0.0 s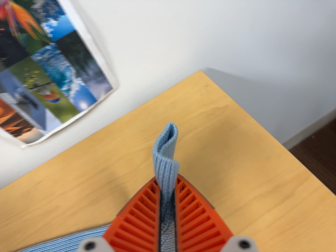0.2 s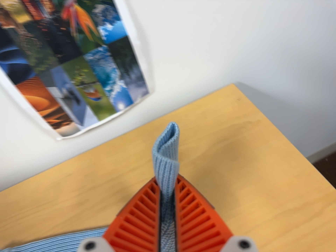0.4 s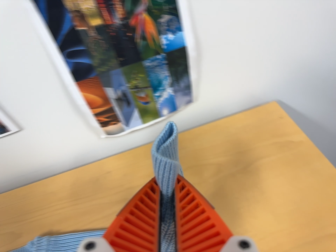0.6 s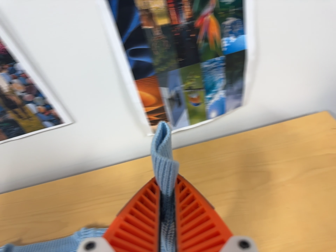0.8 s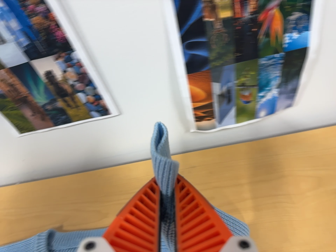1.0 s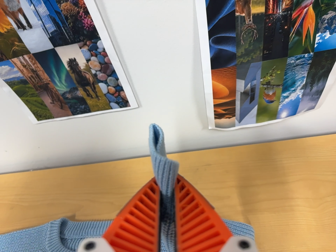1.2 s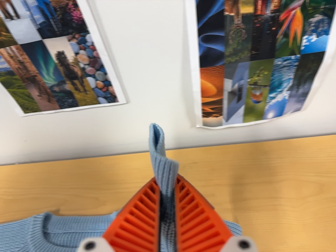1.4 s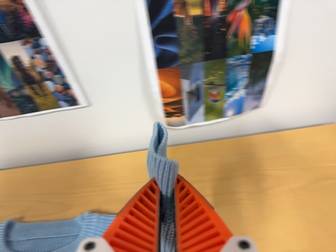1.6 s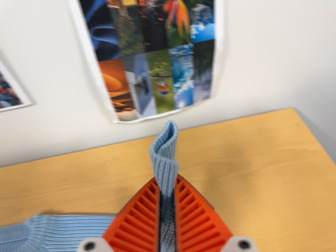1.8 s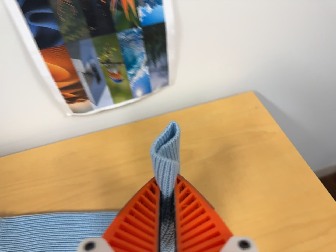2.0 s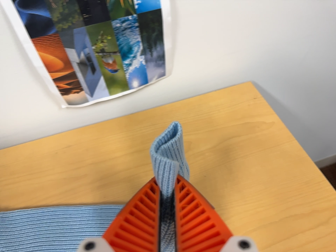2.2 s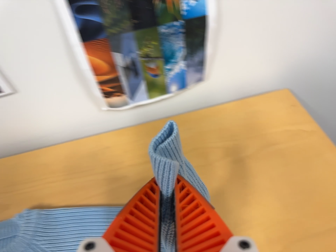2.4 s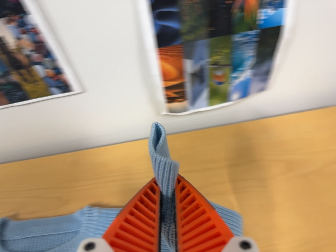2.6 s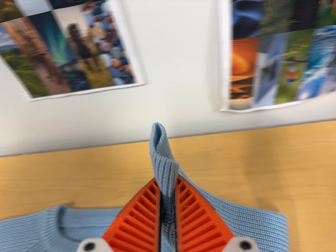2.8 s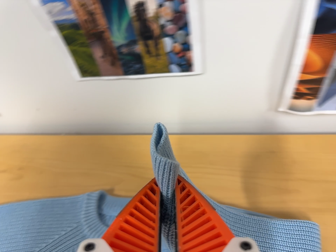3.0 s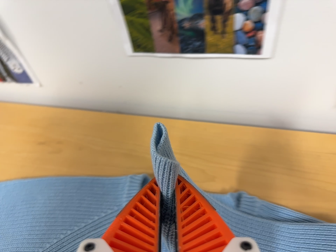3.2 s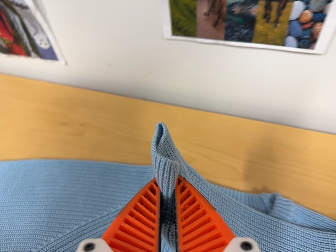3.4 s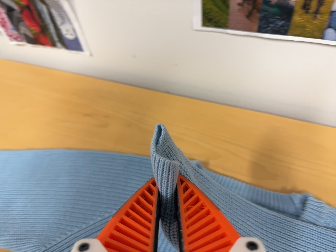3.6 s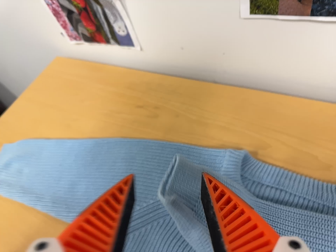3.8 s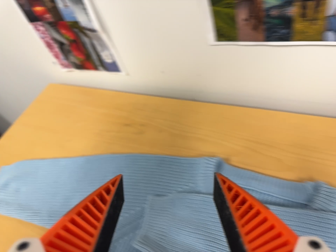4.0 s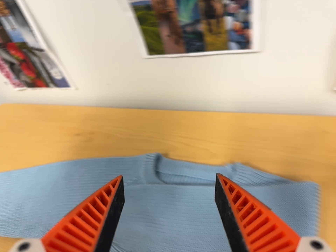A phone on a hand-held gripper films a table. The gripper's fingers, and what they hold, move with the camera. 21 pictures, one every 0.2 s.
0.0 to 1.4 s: The camera travels to its left, about 18 cm, so close, fixed things drift to the right. It rolls about its line of sight by about 20 degrees, and the scene rotates clockwise.
1.4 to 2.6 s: The camera travels to its left and forward, about 10 cm, so close, fixed things drift to the right.
2.6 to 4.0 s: The camera pans to its left by about 15 degrees. It travels to its left, toward the bottom of its view and backward, about 12 cm, so close, fixed things drift to the right. It rolls about its line of sight by about 10 degrees, and the scene rotates clockwise.
The film runs forward here.
